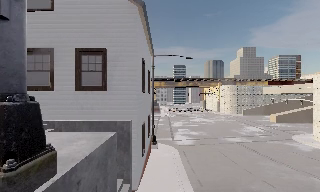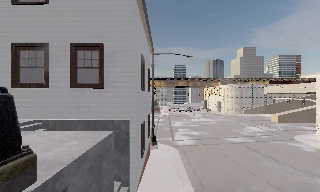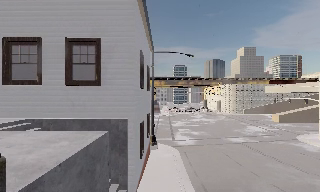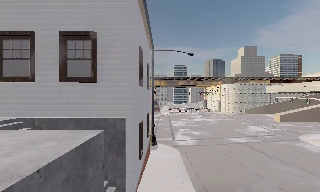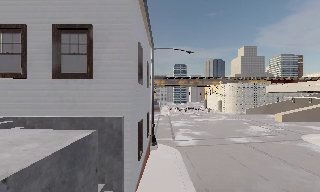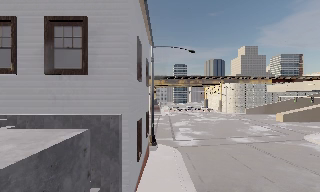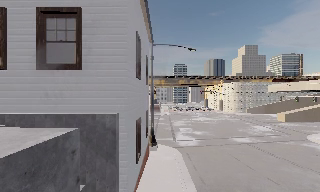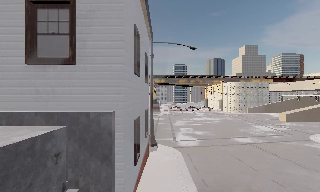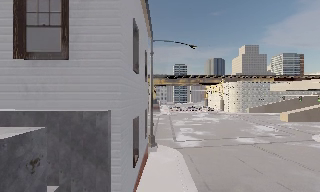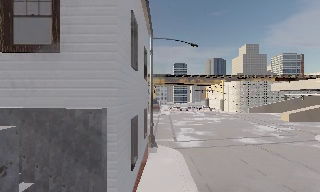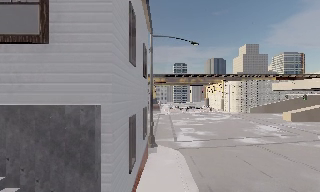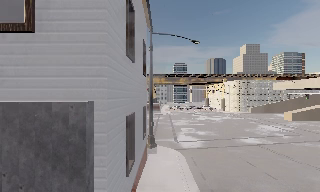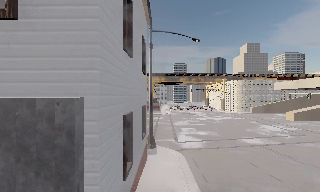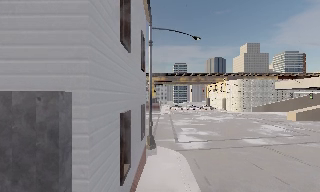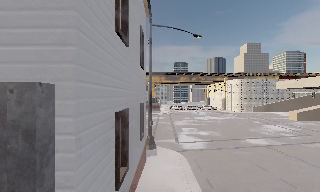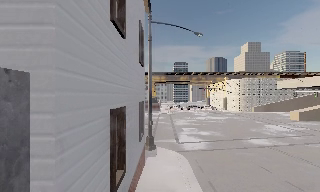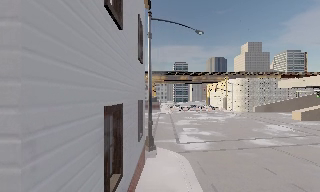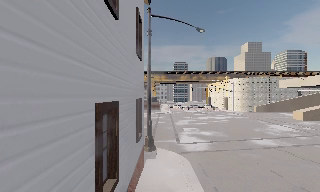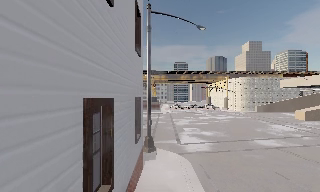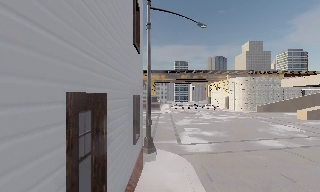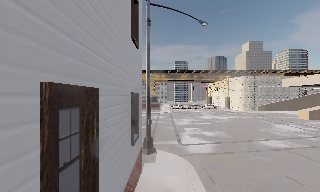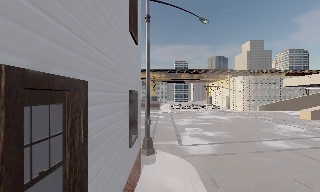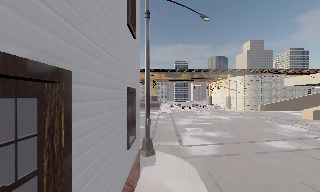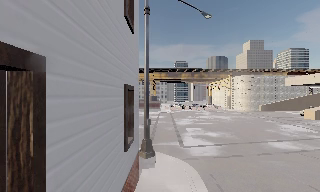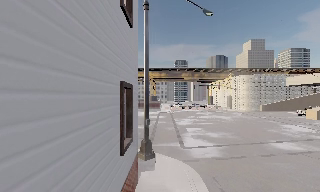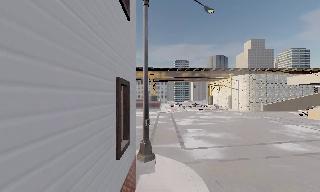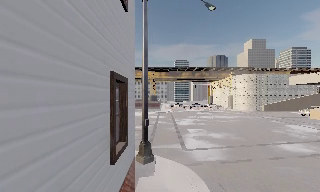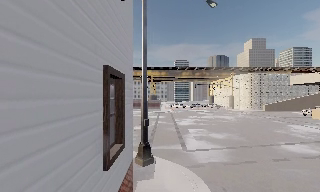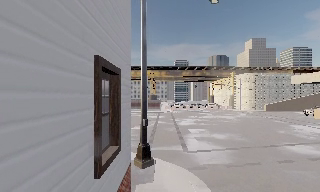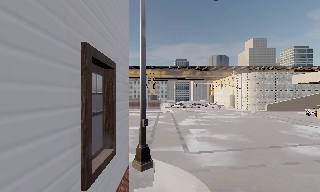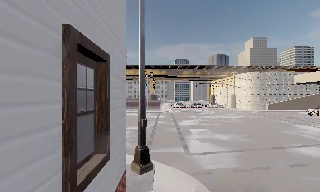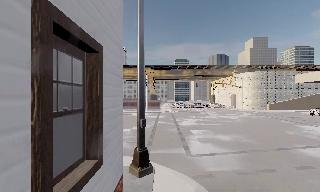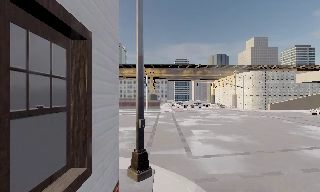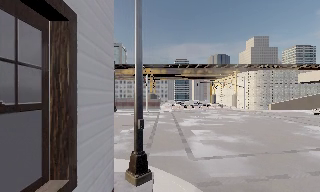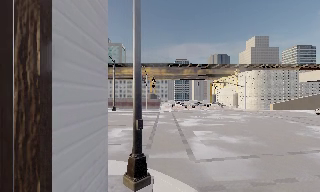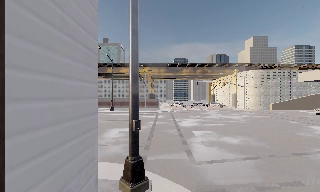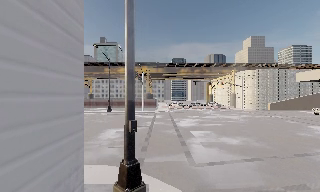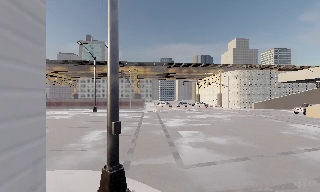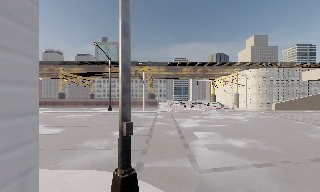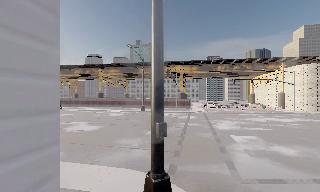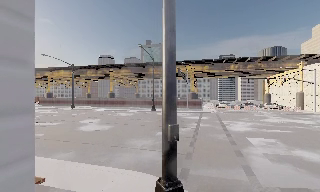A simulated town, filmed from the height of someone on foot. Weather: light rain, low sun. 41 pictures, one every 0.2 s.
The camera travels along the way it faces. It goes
forward.
0.0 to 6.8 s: The camera travels forward, about 13 m, so what stands in front looms larger.
6.8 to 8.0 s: The camera swings to its left by about 15 degrees, and the scene slides to the right. It travels forward, about 2 m, so what stands in front looms larger.
The film runs forward here.
